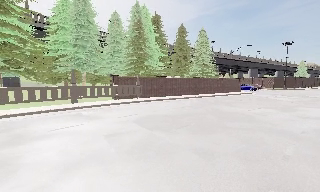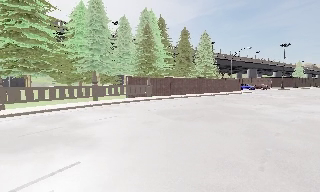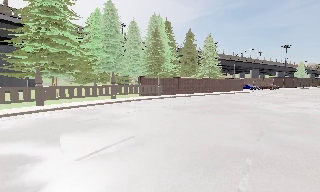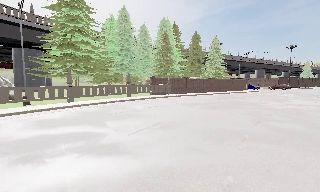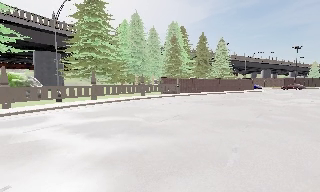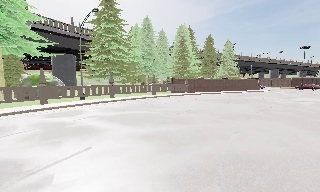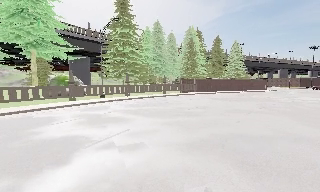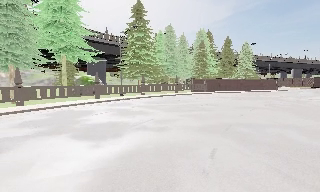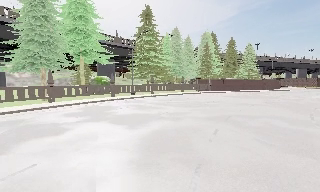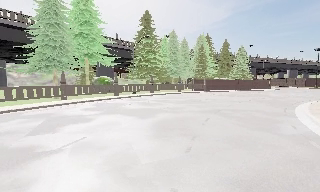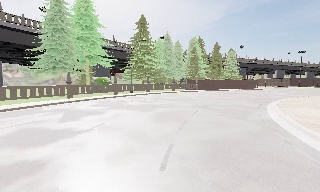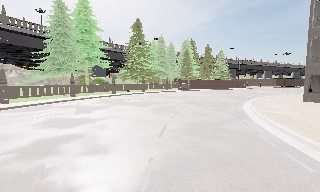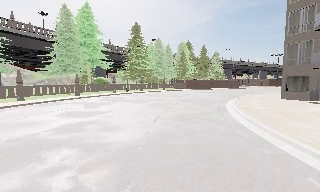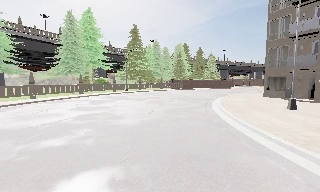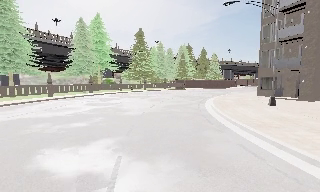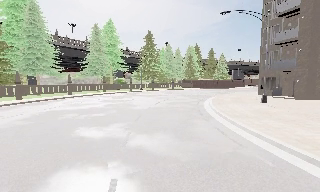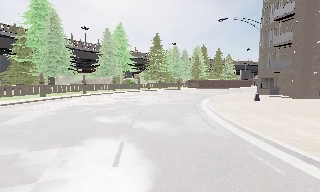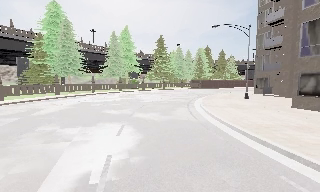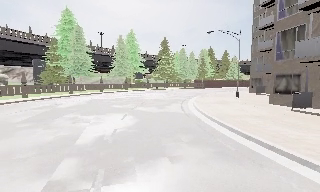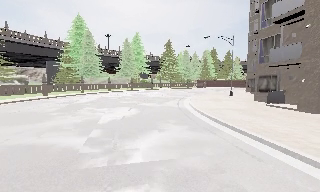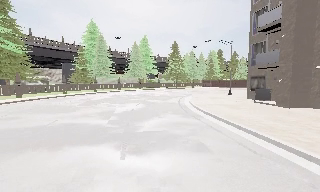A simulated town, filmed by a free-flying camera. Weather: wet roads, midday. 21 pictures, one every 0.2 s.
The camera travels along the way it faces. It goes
backward.
0.0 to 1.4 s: The camera swings to its left by about 10 degrees, and the scene slides to the right. It travels backward and to its left, about 13 m, so what stands in front gets smaller.
1.4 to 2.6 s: The camera travels backward, about 12 m, so what stands in front gets smaller.
2.6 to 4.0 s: The camera pans to its left, which is counterclockwise from overhead, by about 20 degrees. It travels backward, about 15 m, so what stands in front gets smaller.
The film runs backward here.
